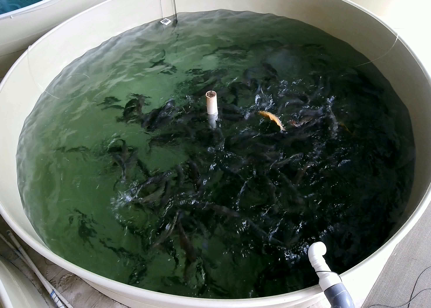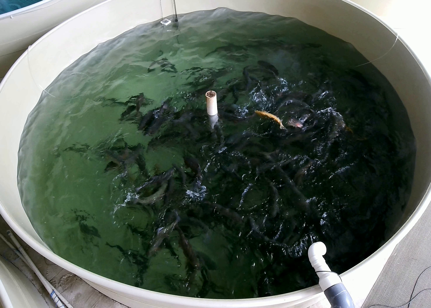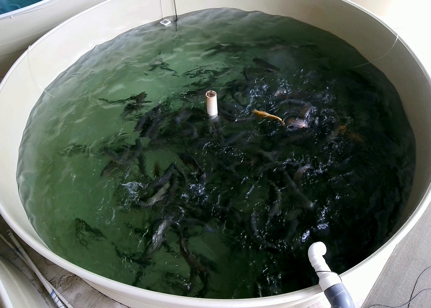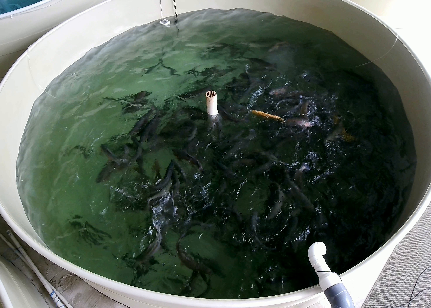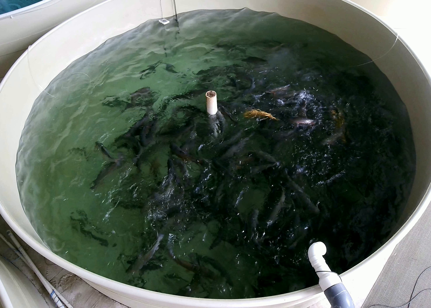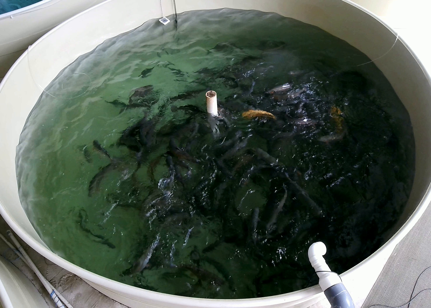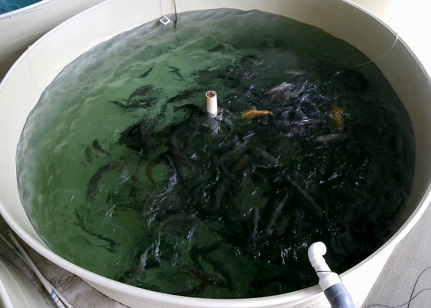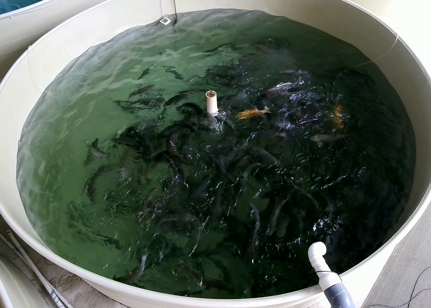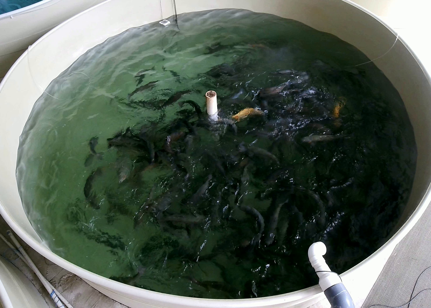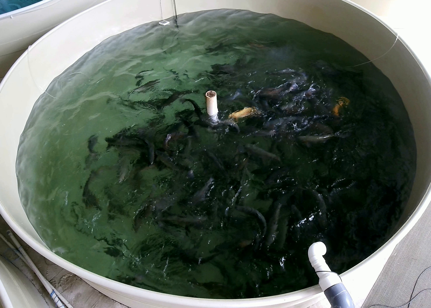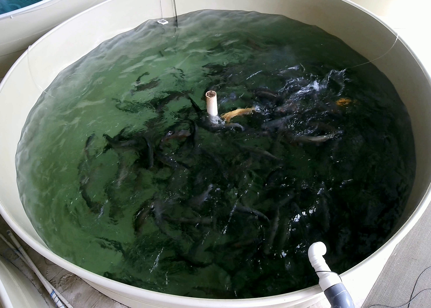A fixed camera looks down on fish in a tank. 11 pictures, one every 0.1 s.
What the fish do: Weak feeding.
